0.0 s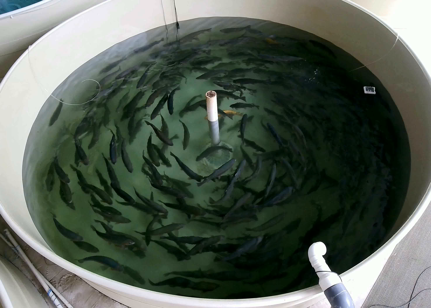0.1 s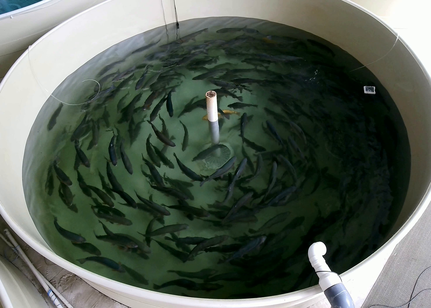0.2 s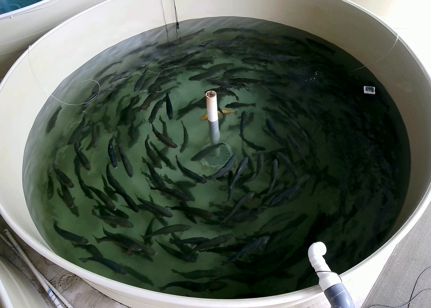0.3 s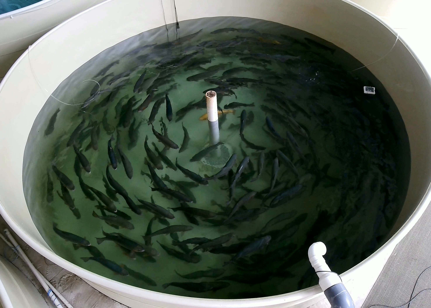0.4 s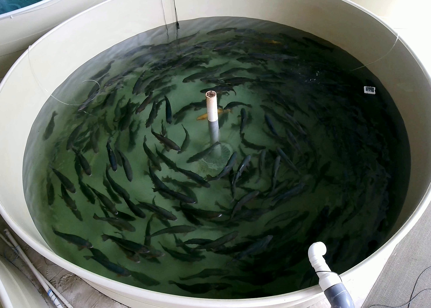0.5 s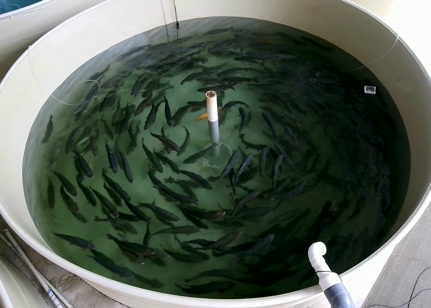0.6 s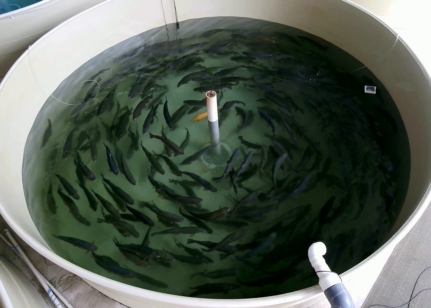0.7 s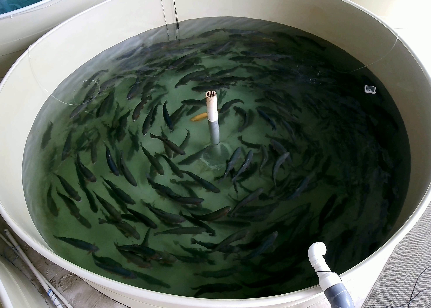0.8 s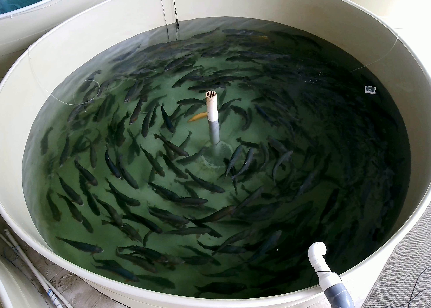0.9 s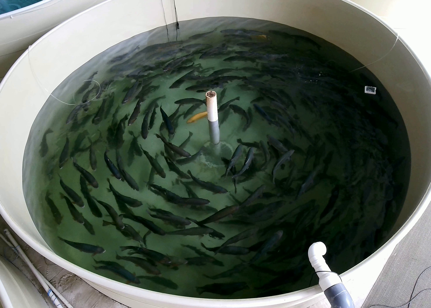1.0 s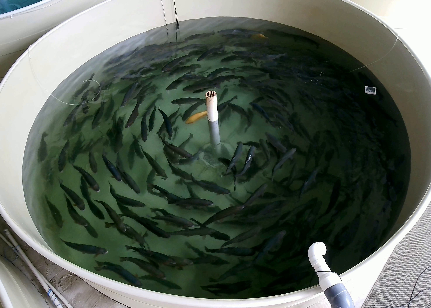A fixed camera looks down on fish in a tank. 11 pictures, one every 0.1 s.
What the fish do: Normal cruising.
